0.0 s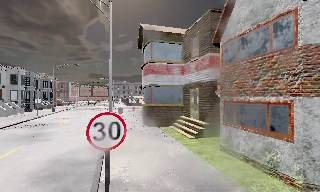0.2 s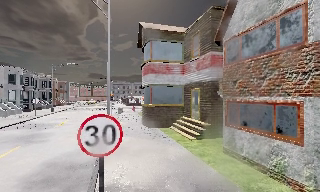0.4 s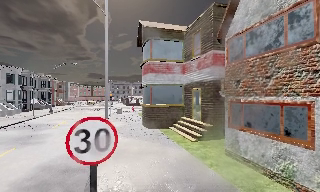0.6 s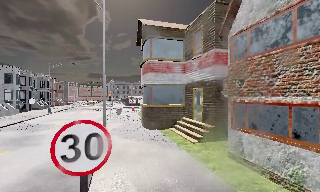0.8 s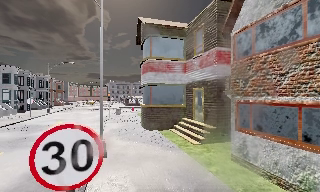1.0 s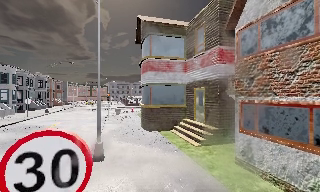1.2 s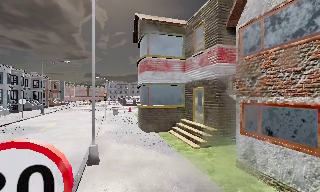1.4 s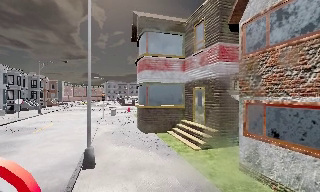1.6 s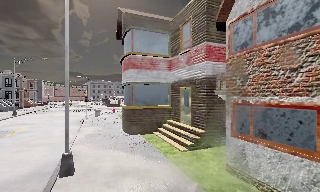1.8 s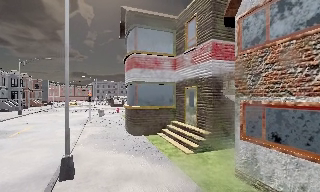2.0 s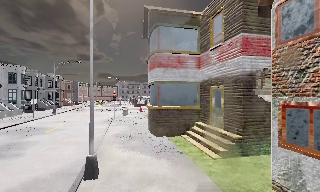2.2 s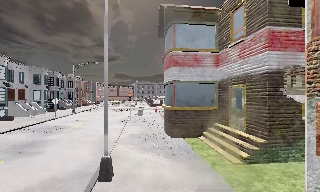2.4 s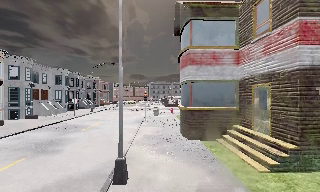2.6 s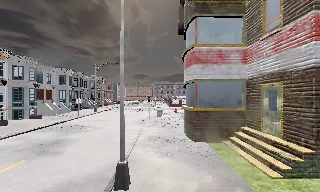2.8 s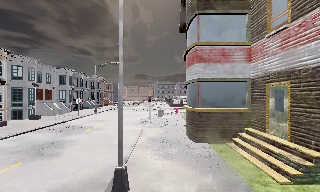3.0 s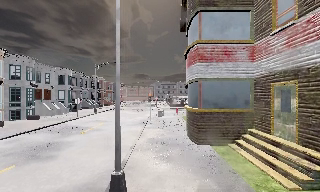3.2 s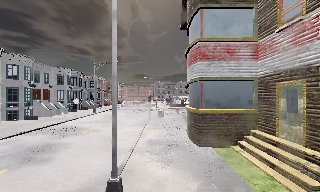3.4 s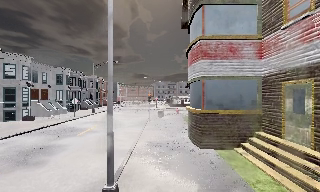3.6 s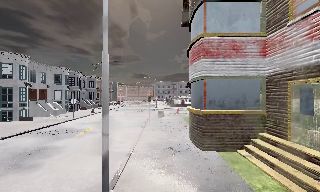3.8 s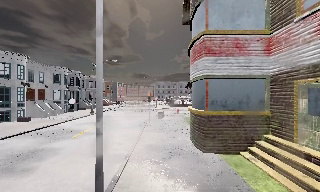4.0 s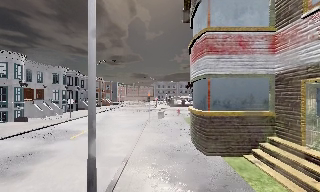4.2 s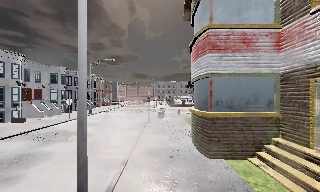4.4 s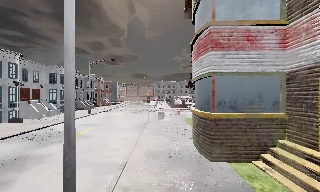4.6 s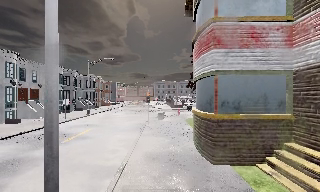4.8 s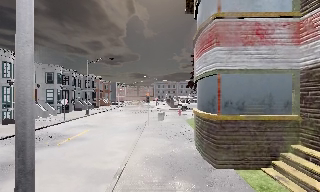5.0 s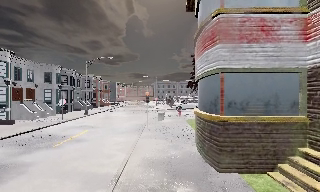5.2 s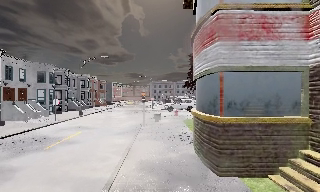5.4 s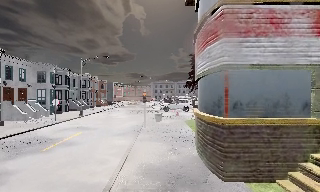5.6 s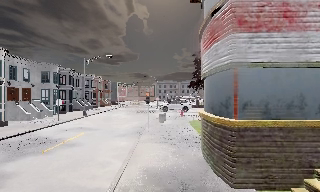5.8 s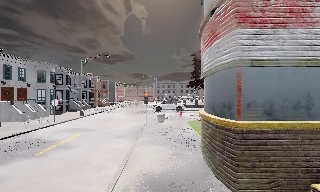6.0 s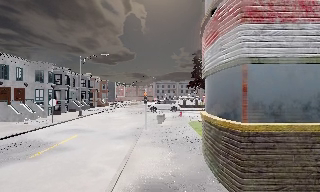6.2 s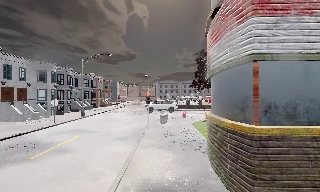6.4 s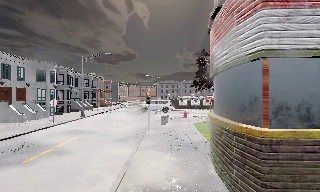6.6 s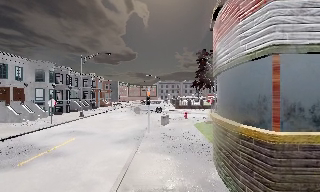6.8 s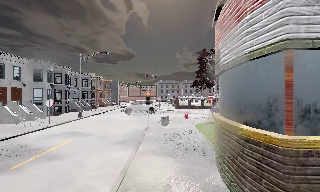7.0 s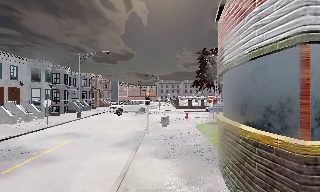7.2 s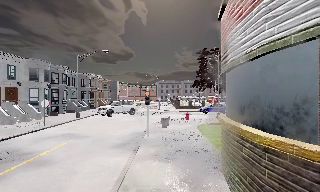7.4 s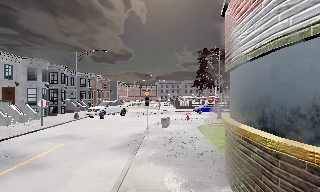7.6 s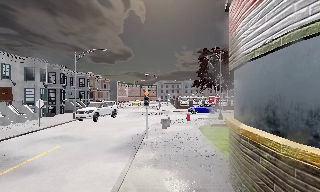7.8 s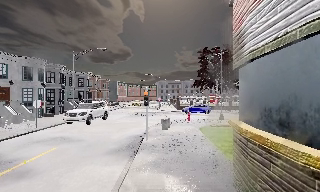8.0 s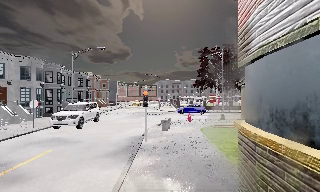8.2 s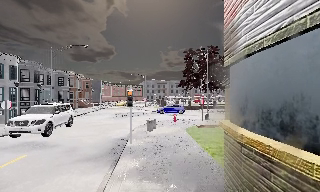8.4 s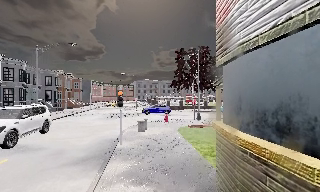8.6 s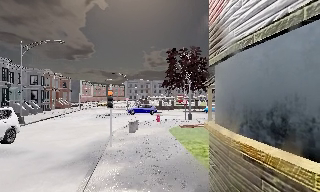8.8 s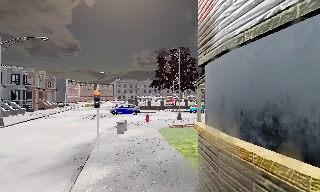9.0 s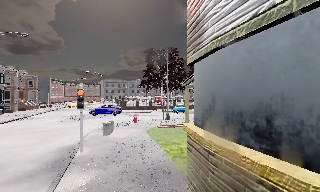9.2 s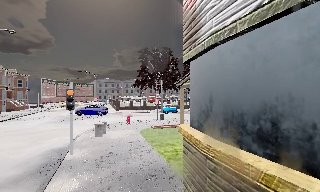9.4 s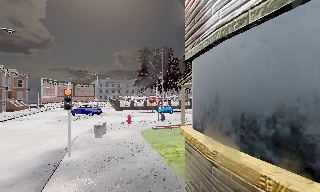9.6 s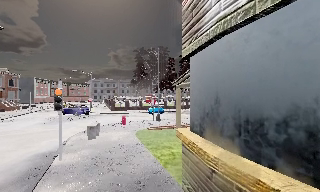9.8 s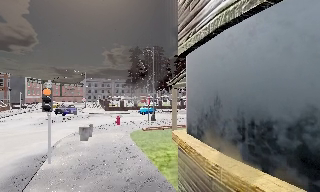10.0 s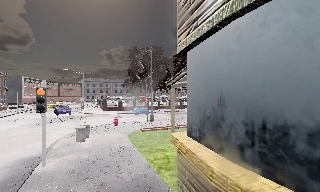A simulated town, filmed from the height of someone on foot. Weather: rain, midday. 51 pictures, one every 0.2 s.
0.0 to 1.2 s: The camera travels forward, about 2 m, so what stands in front looms larger.
1.2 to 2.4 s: The camera pans to its left, which is counterclockwise from overhead, by about 15 degrees. It travels forward, about 2 m, so what stands in front looms larger.
2.4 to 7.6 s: The camera travels forward, about 8 m, so what stands in front looms larger.
7.6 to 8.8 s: The camera swings to its right by about 15 degrees, and the scene slides to the left. It travels forward, about 1.5 m, so what stands in front looms larger.
8.8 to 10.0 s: The camera travels forward, about 1.5 m, so what stands in front looms larger.
The film runs forward here.
